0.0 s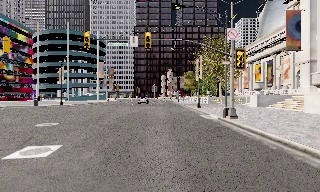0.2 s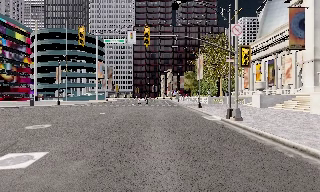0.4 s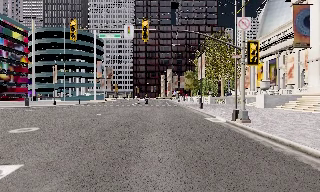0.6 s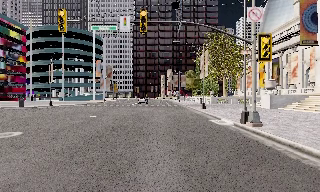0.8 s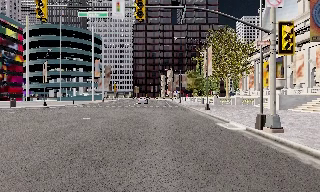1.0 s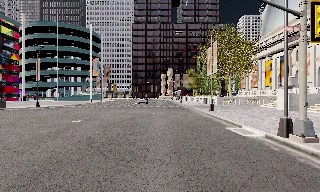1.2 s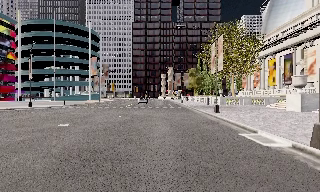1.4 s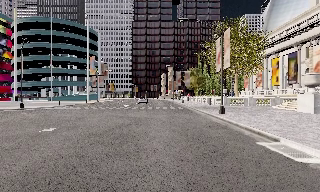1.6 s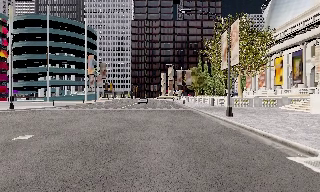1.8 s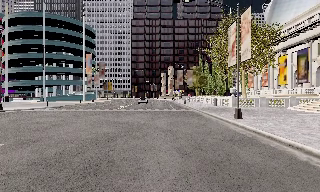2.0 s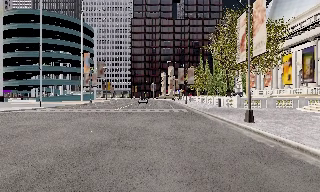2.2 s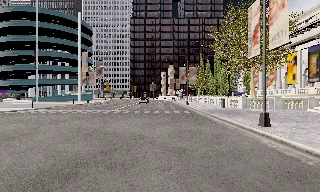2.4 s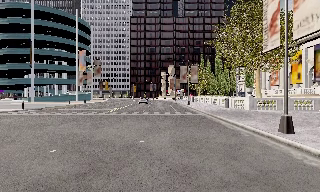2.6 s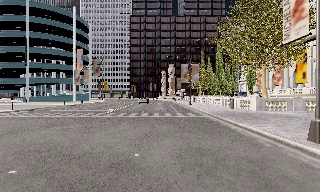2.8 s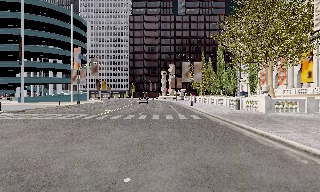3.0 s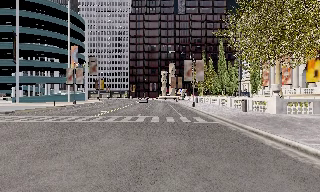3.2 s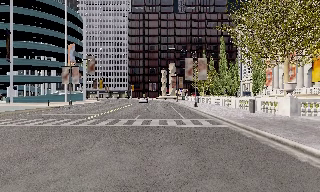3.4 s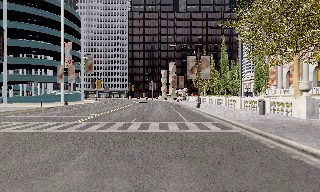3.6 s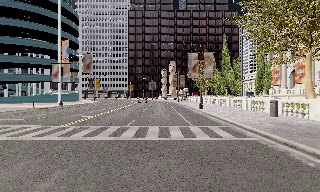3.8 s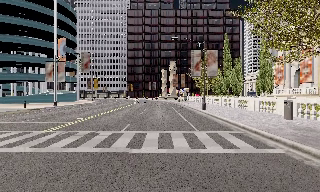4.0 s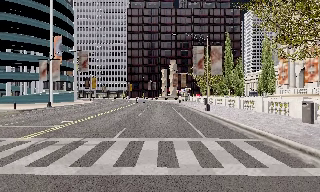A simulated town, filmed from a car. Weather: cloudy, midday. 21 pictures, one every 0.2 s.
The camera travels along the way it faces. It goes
forward.
0.0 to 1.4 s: The camera travels forward, about 8 m, so what stands in front looms larger. It gains speed.
1.4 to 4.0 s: The camera travels forward, about 17 m, so what stands in front looms larger.
The film runs forward here.
